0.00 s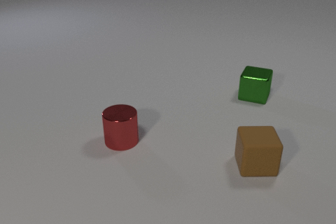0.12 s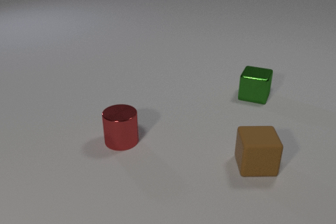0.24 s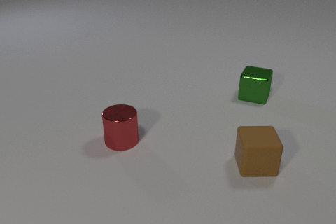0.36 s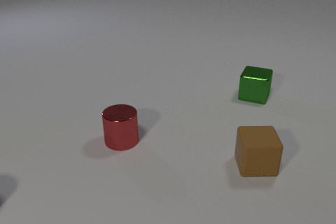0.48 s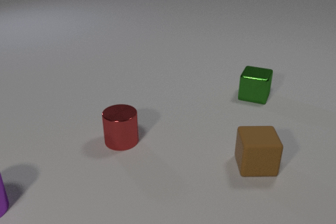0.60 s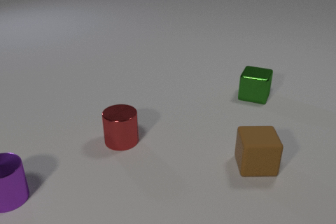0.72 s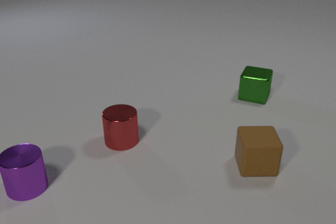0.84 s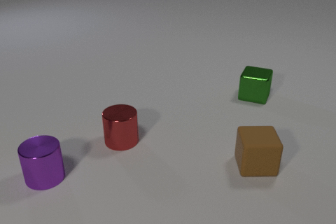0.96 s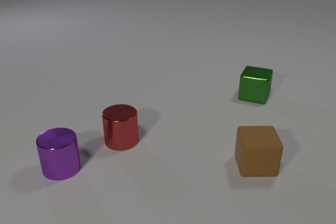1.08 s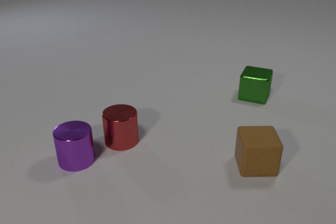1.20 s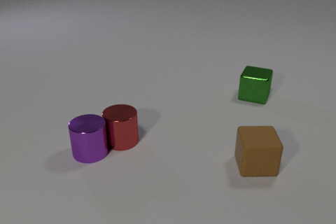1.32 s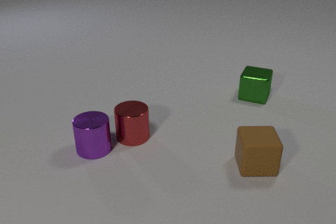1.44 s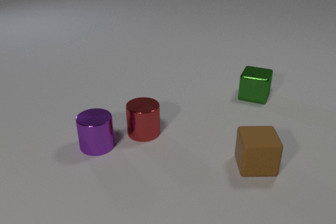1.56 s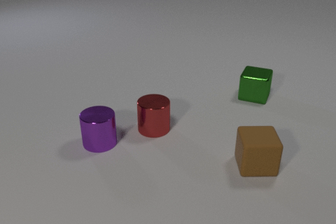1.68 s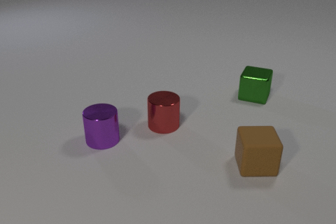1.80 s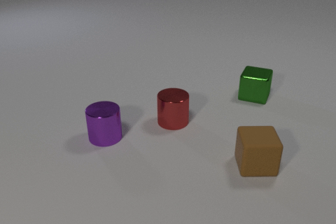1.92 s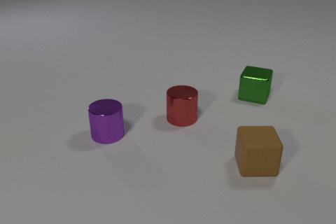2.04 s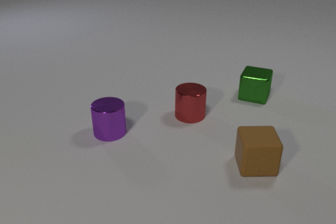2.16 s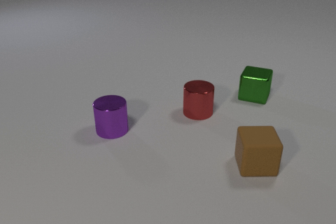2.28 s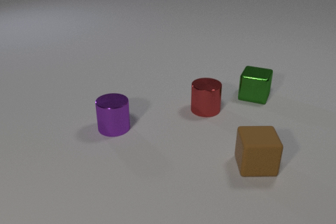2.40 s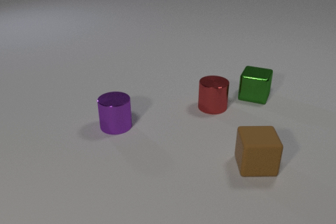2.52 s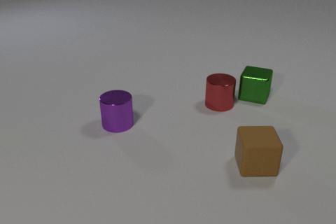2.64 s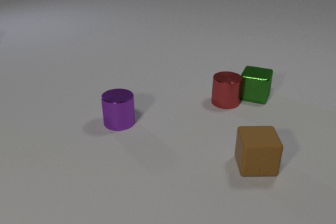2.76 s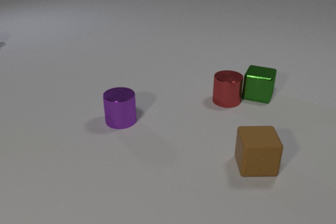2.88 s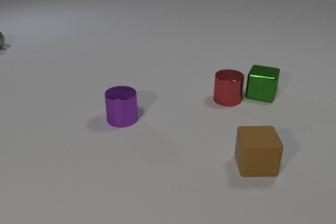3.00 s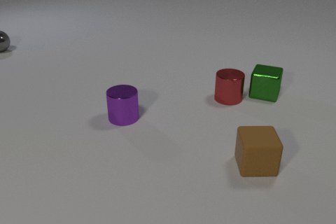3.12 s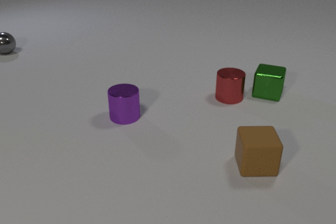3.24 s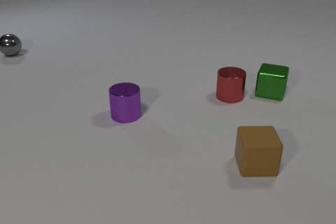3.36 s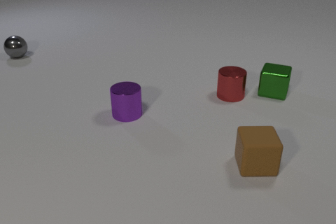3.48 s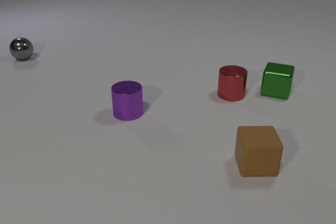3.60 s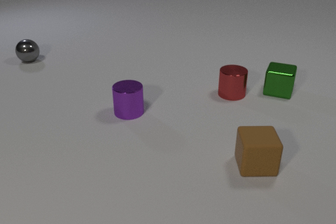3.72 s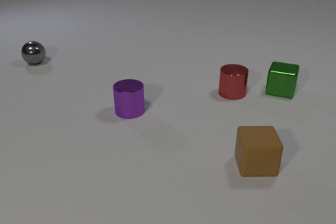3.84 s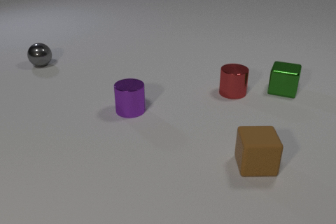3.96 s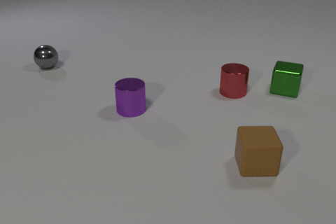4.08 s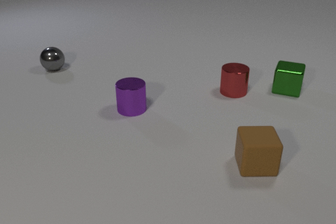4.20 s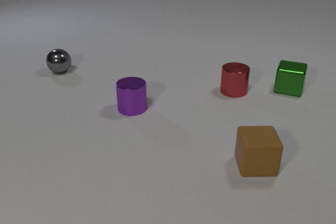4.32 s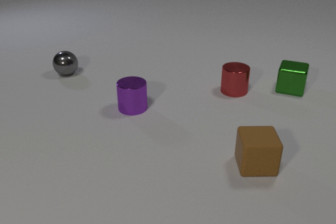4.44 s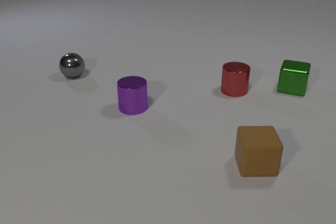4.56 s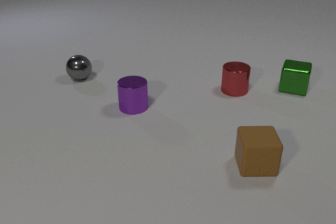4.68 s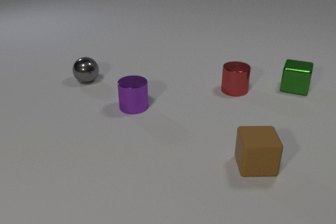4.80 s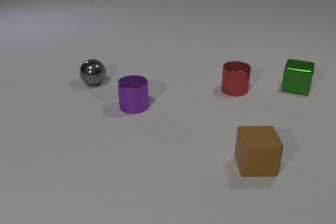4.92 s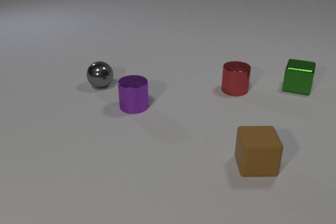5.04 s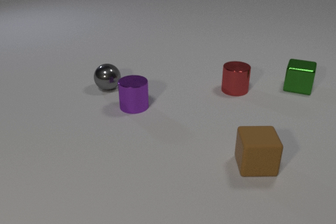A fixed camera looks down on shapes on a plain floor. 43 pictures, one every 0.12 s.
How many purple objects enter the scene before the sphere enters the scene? 1.
What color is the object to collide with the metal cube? red.
How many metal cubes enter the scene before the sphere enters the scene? 0.
0.00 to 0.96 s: The purple metal cylinder comes in at the left edge, slides to the right and away from the camera.
0.96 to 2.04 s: The purple metal cylinder slides away from the camera and to the right. The red metal cylinder slides to the right and away from the camera. The purple metal cylinder and the red metal cylinder collide.
2.04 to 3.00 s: The purple metal cylinder slides away from the camera and to the right. The red metal cylinder slides away from the camera and to the right. The gray metal sphere comes in at the left edge, rolls toward the camera and to the right. The green metal cube slides to the right and away from the camera. The red metal cylinder and the green metal cube collide.
3.00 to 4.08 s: The purple metal cylinder slides away from the camera and to the right. The red metal cylinder slides away from the camera. The gray metal sphere rolls toward the camera and to the right. The green metal cube slides to the right and away from the camera.
4.08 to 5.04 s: The gray metal sphere rolls toward the camera and to the right. The green metal cube slides to the right and away from the camera.
